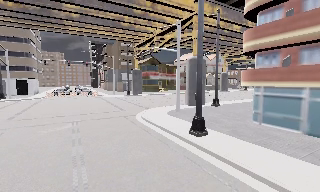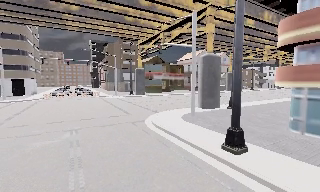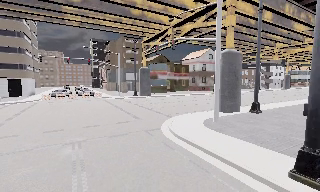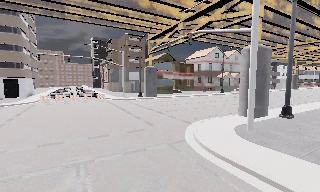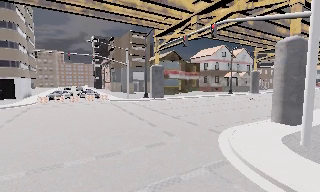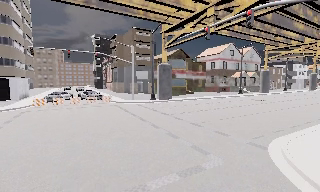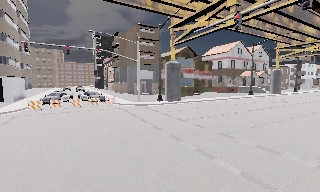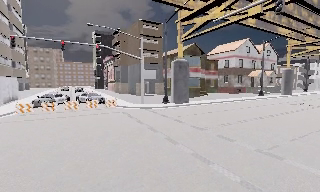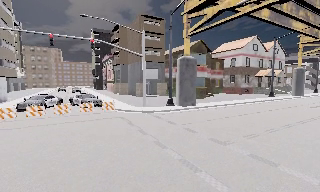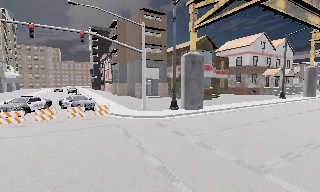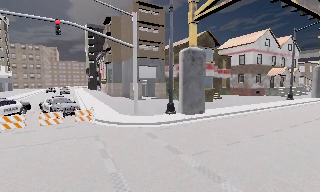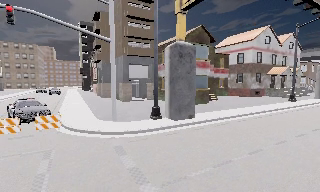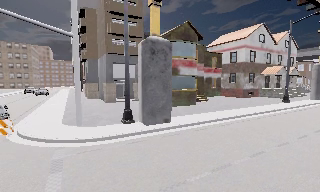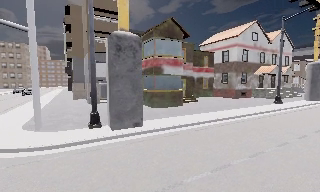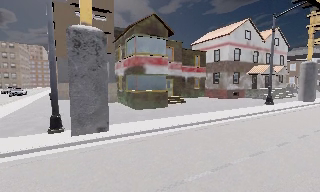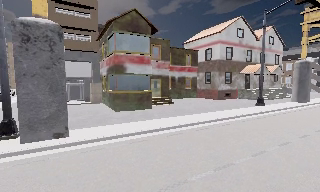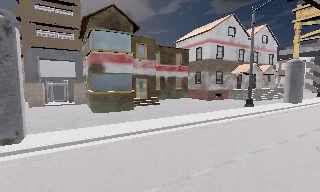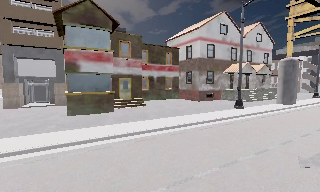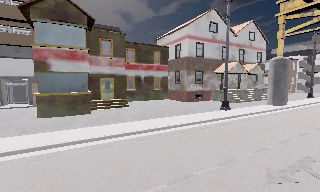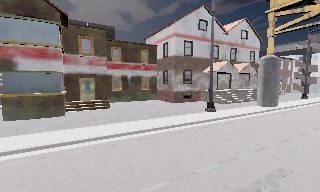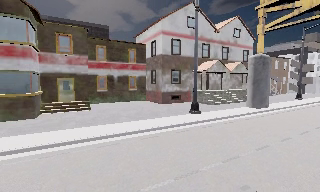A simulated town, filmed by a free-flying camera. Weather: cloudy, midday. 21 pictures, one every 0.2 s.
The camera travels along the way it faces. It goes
forward.
0.0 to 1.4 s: The camera travels forward and to its left, about 16 m, so what stands in front looms larger.
1.4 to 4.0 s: The camera travels forward and to its right, about 25 m, so what stands in front looms larger.
The film runs backward here.
